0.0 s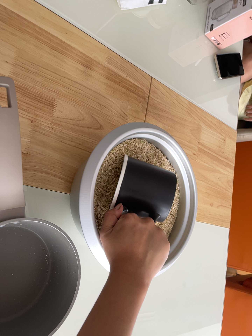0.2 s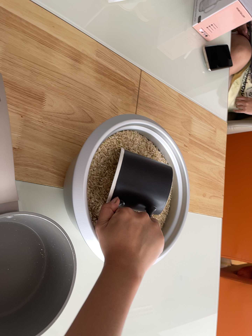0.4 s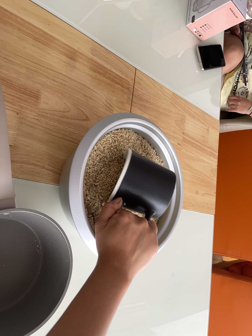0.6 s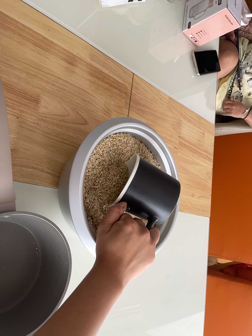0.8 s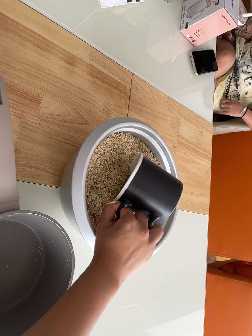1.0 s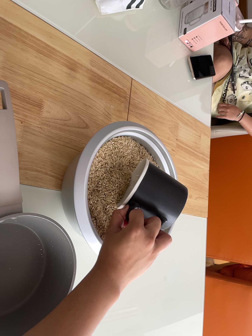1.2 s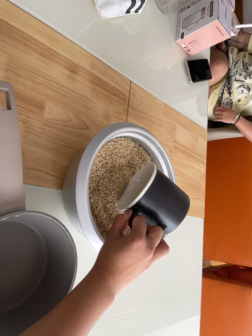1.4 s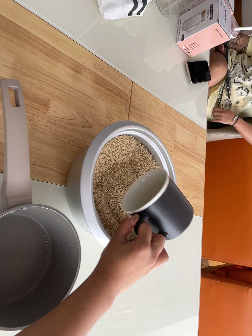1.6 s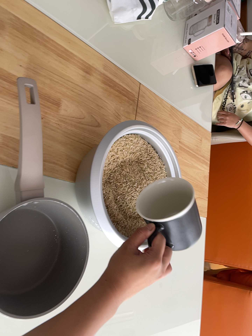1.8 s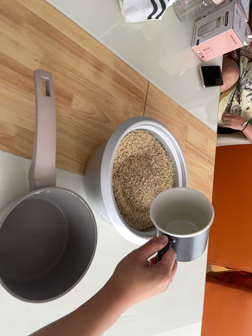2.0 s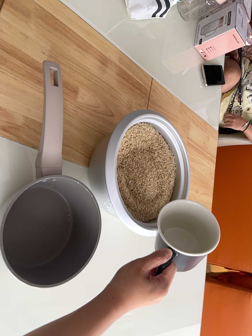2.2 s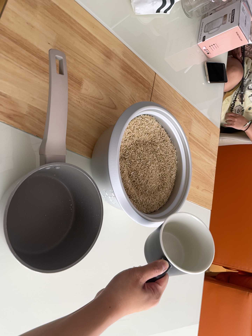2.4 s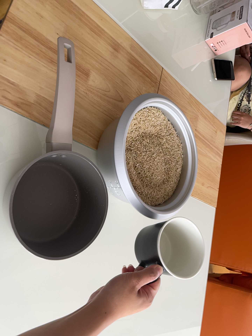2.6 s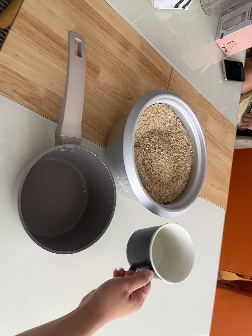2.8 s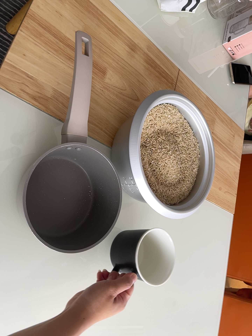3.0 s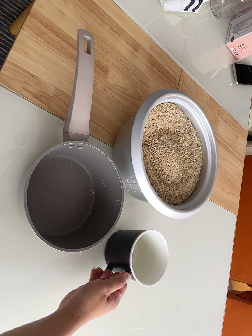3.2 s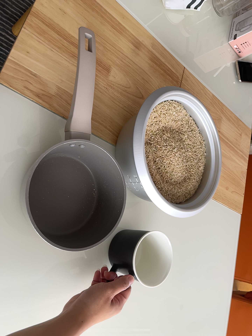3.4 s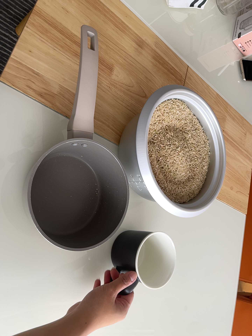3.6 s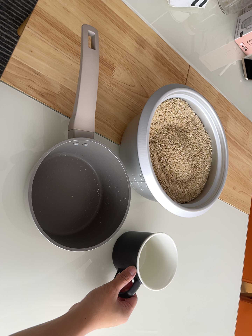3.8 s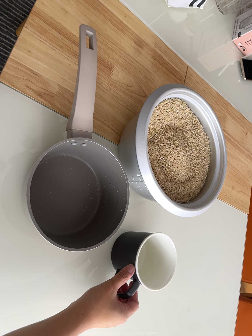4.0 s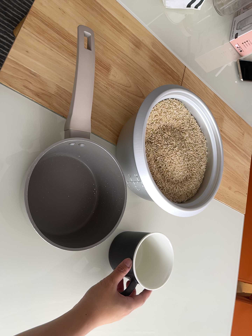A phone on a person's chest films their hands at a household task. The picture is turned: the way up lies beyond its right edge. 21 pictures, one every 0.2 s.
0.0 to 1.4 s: The camera travels backward, about 7 cm, so what stands in front gets smaller.
1.4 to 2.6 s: The camera travels toward the bottom of its view, about 12 cm, so close, fixed things drift upward.
2.6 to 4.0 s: The camera shifts only a little, or ends up much as it began.
The film runs backward here.
